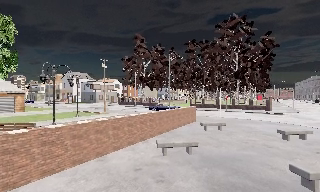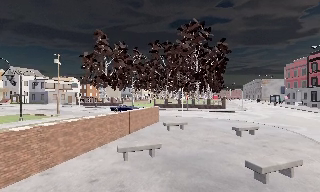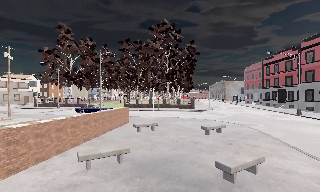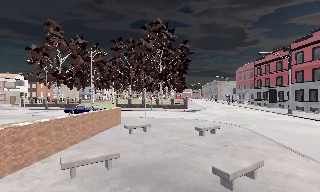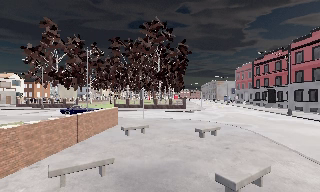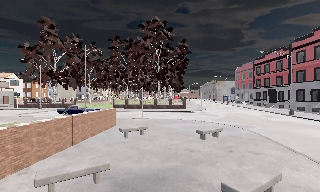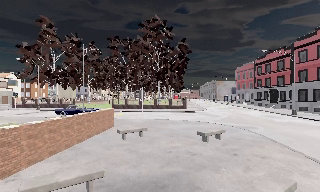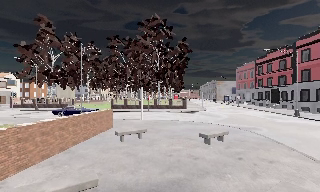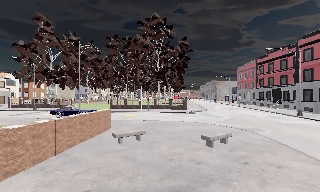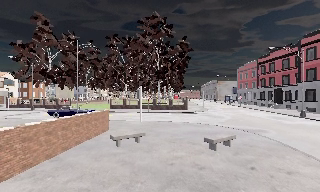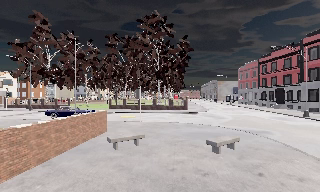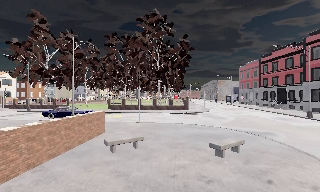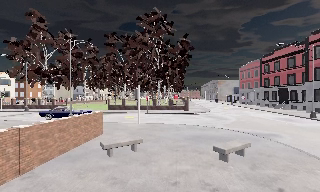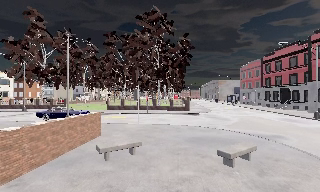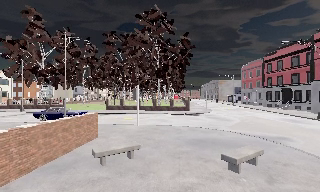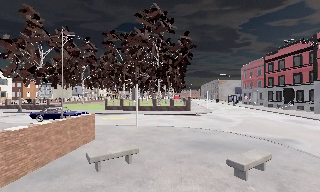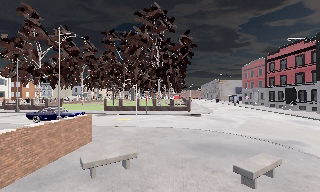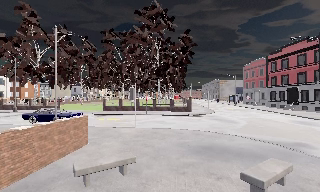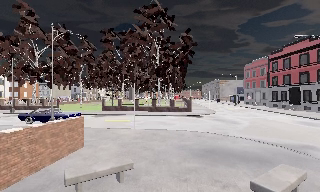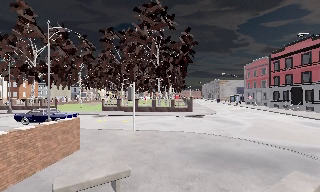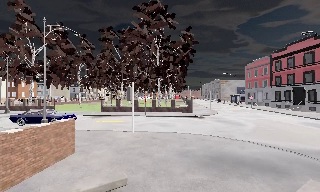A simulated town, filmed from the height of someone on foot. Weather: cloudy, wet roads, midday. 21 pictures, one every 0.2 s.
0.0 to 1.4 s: The camera pans to its right, which is clockwise from overhead, by about 25 degrees. It travels forward, about 2.5 m, so what stands in front looms larger.
1.4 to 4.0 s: The camera travels forward, about 5 m, so what stands in front looms larger.
The film runs forward here.
